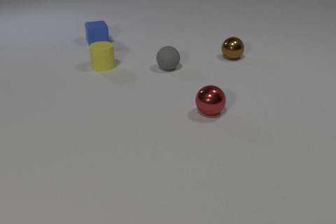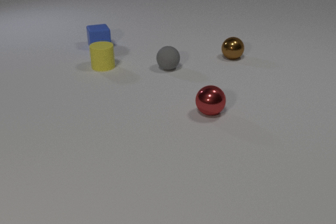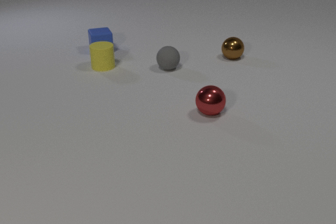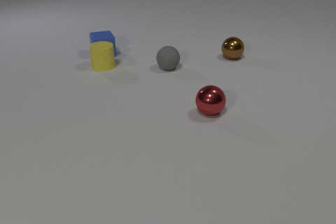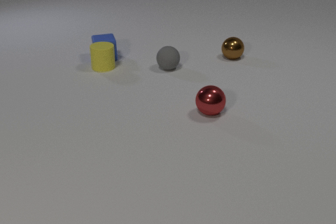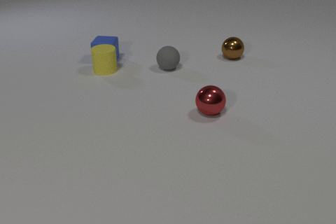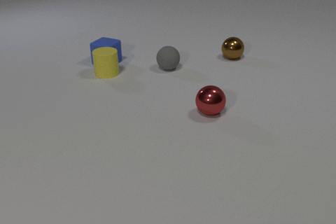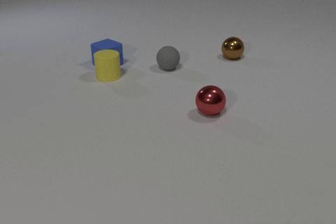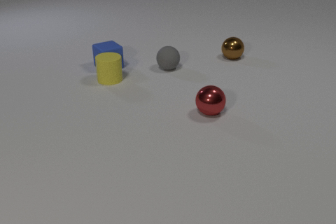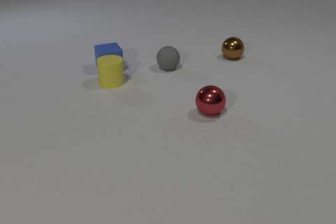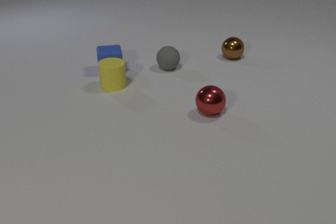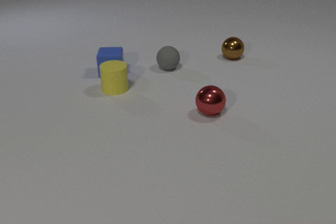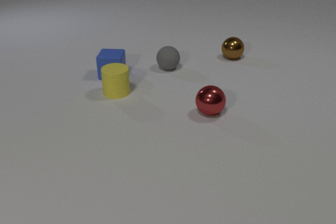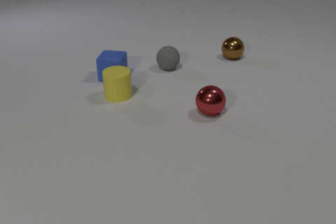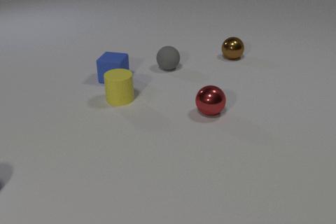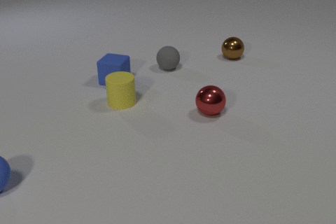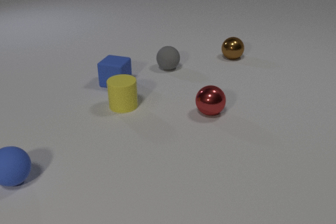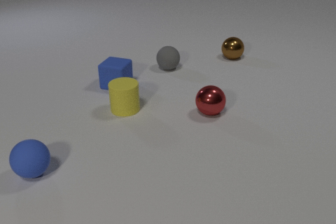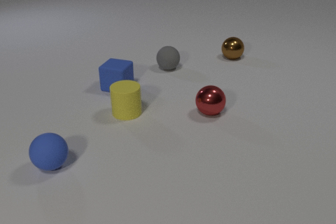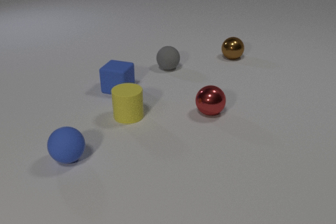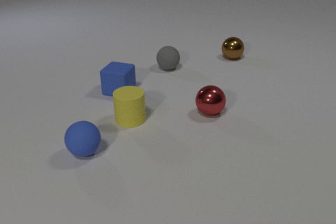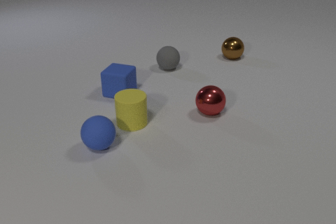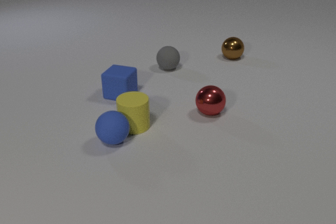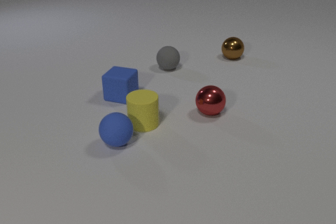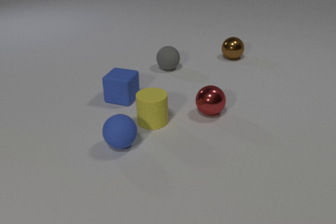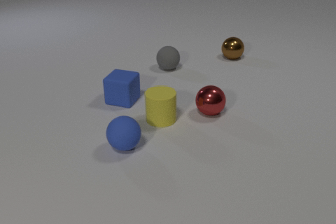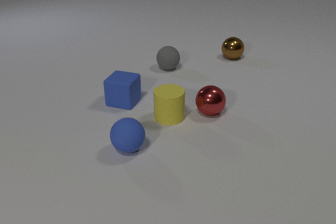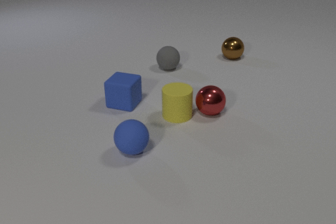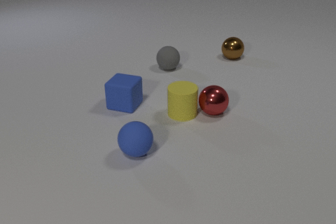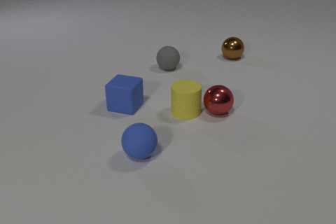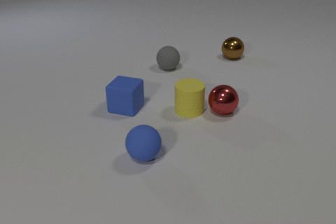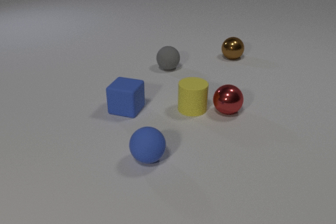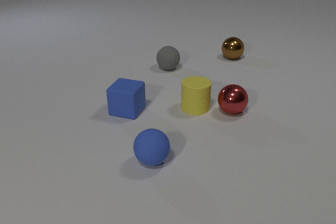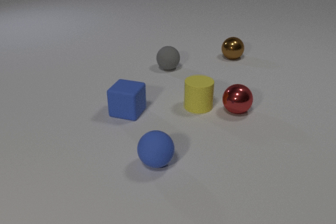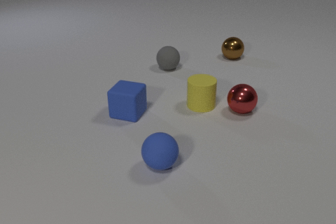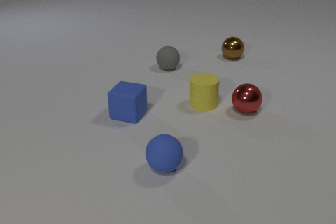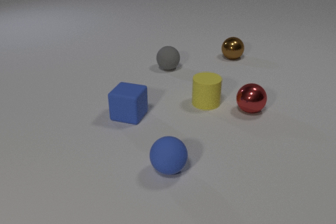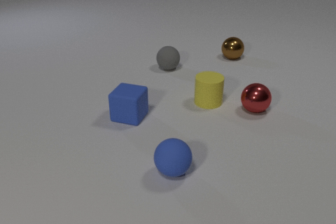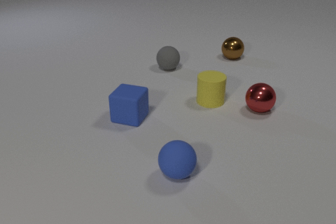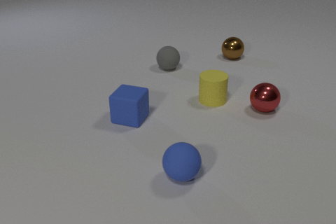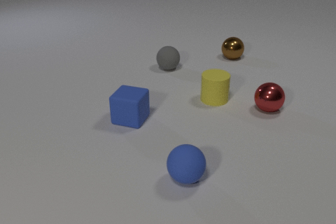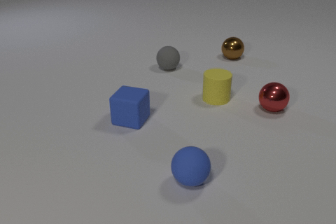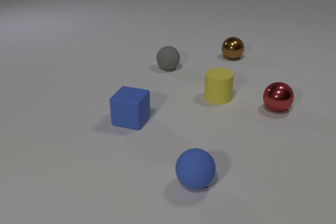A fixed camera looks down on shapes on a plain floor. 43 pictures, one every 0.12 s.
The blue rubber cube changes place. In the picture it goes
toward the camera.
The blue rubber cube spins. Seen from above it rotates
clockwise.
0.00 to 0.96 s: The blue rubber cube slides toward the camera, spins clockwise seen from above by about 75 degrees, its near face sliding to the left. The yellow rubber cylinder slides toward the camera. The blue rubber cube and the yellow rubber cylinder collide.
0.96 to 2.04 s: The blue rubber cube slides toward the camera, spins clockwise seen from above by about 45 degrees, its near face sliding to the left. The yellow rubber cylinder slides toward the camera. The blue rubber sphere comes in at the left edge, rolls to the right.
2.04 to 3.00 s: The blue rubber cube slides toward the camera. The yellow rubber cylinder slides to the right and toward the camera. The blue rubber sphere rolls to the right. The yellow rubber cylinder and the blue rubber sphere collide.
3.00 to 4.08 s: The blue rubber cube slides toward the camera. The yellow rubber cylinder slides to the right and away from the camera. The blue rubber sphere rolls to the right and toward the camera. The red metal sphere rolls to the right. The yellow rubber cylinder and the red metal sphere collide.
4.08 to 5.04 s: The blue rubber cube slides toward the camera. The yellow rubber cylinder slides away from the camera and to the right. The blue rubber sphere rolls to the right and toward the camera. The red metal sphere rolls to the right.
What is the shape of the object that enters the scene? sphere.
What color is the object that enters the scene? blue.
Are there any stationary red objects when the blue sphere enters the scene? yes.
